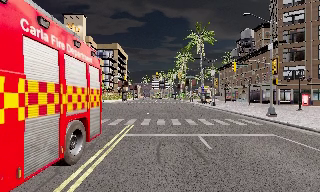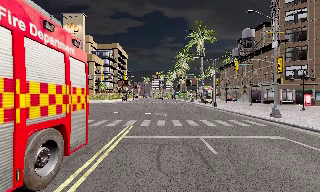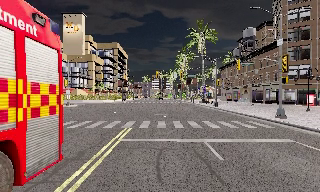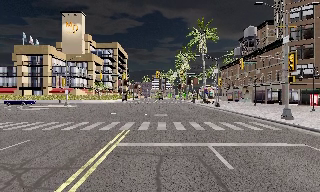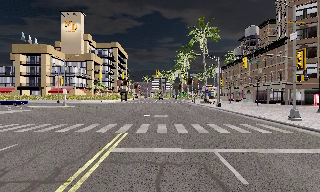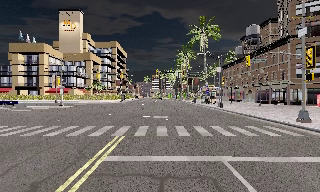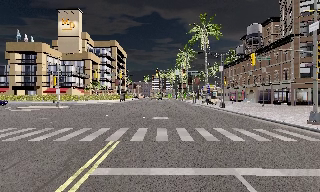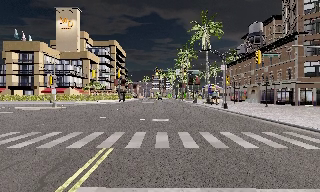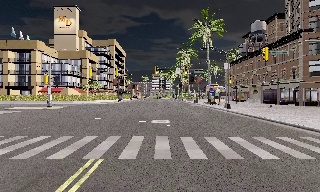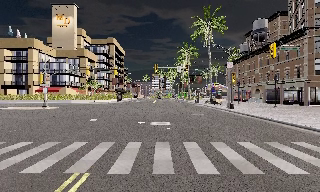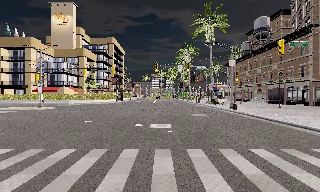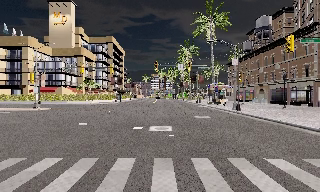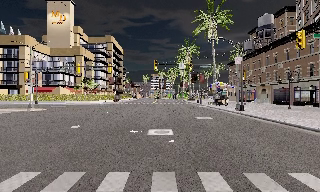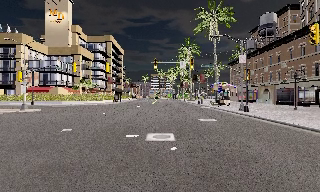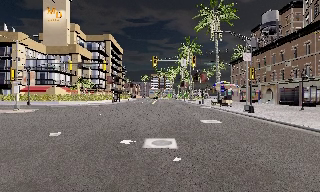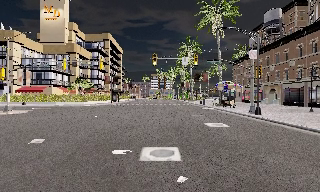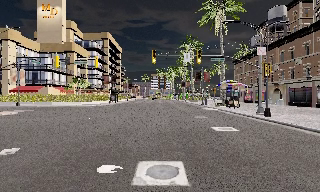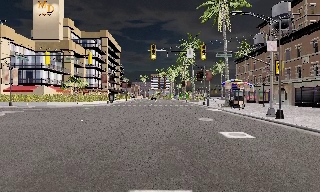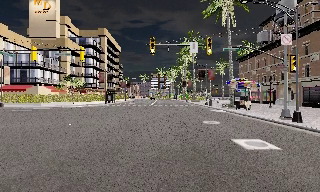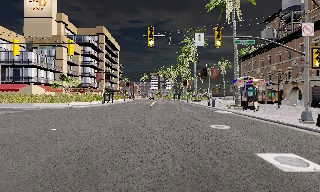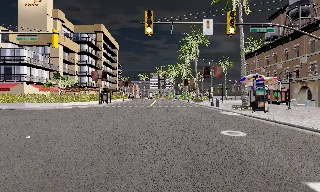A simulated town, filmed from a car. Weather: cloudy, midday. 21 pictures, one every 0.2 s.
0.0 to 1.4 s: The camera travels forward, about 4.5 m, so what stands in front looms larger. It gains speed.
1.4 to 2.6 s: The camera travels forward, about 5 m, so what stands in front looms larger.
2.6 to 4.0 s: The camera travels forward, about 9 m, so what stands in front looms larger. It gains speed.
The film runs forward here.
